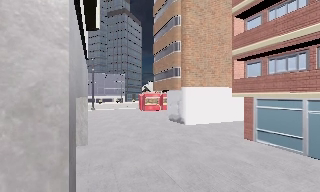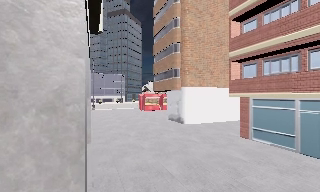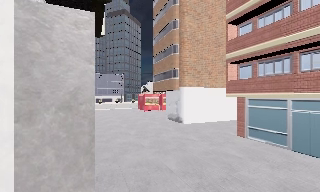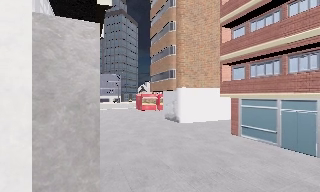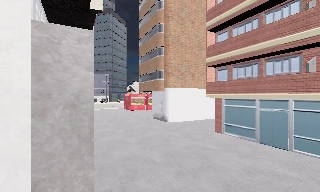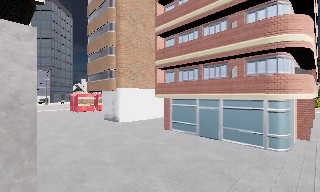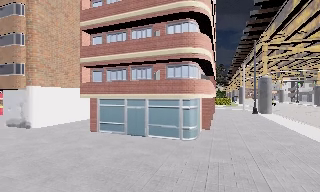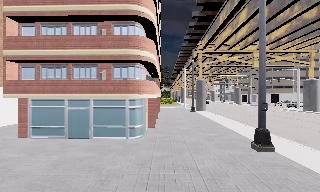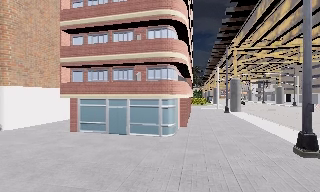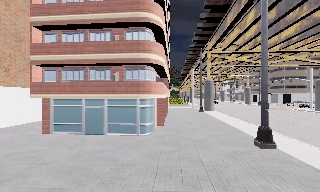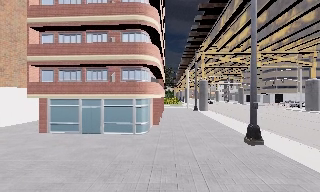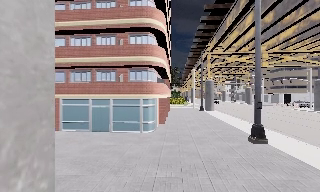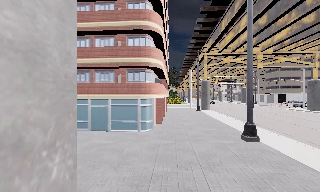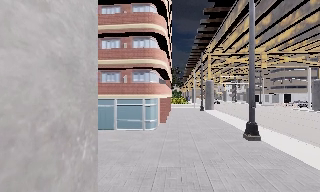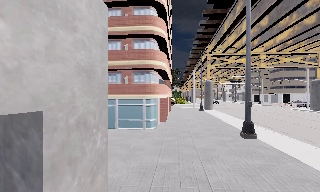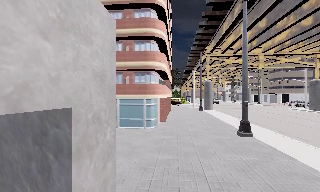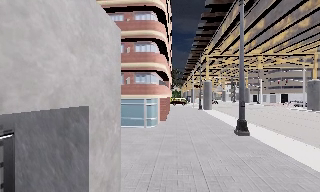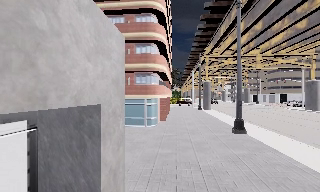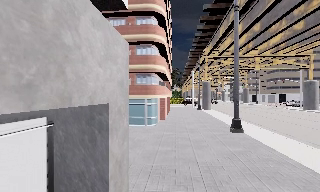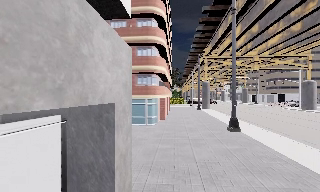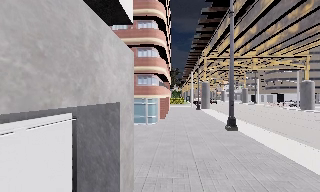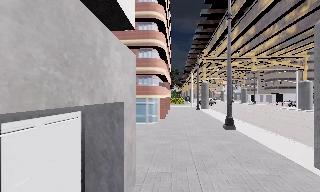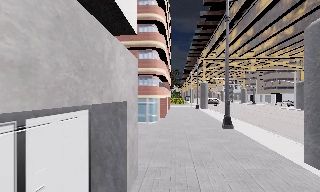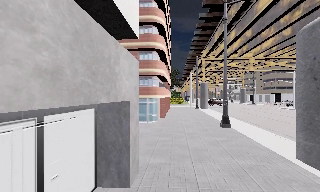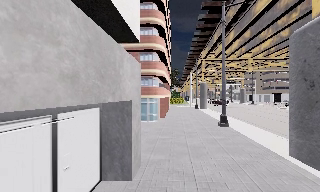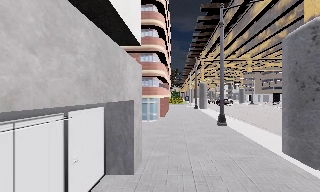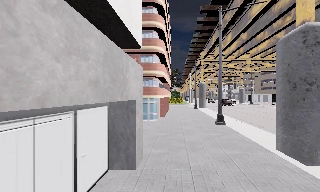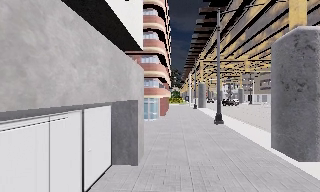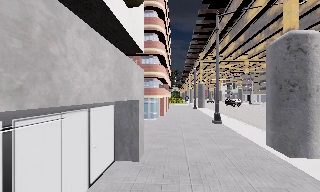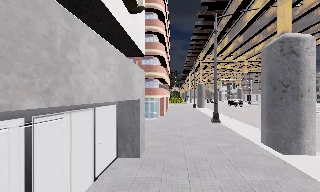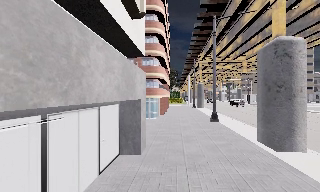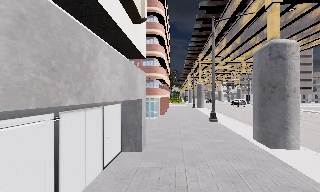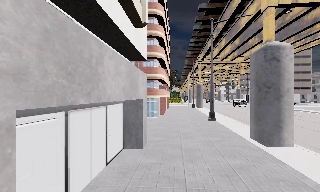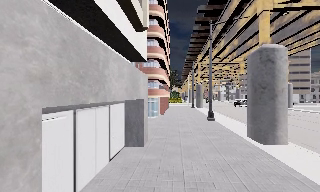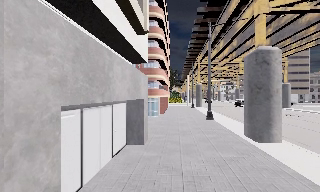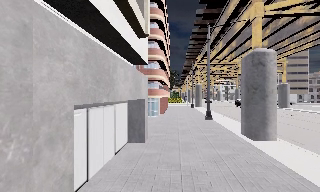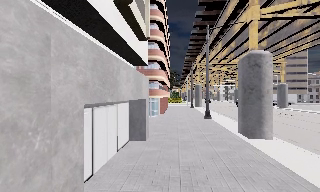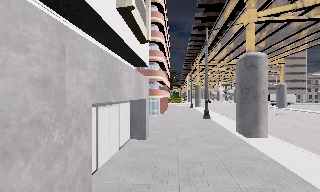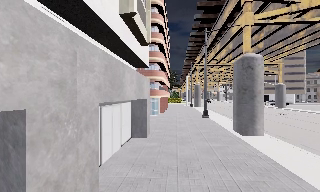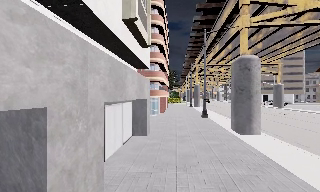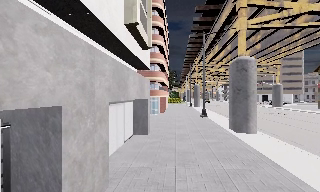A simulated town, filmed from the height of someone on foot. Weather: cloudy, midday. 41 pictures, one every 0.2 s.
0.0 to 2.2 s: The scene slides to the left, as the camera pans about 60 degrees to its right. It travels backward, about 4 m.
2.2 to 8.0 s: The camera travels backward, about 11 m, so what stands in front gets smaller.
The film runs backward here.
